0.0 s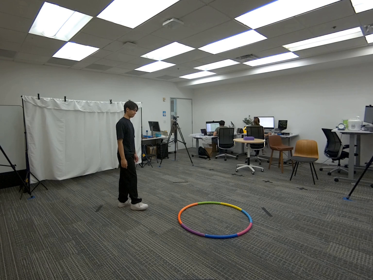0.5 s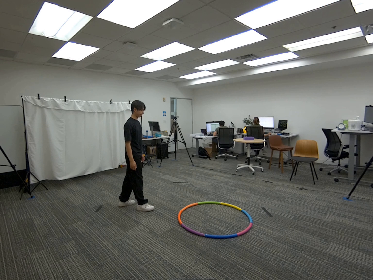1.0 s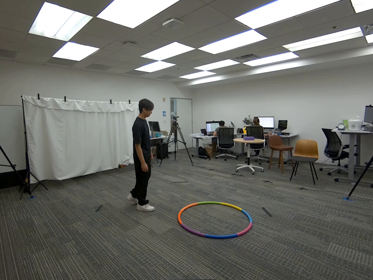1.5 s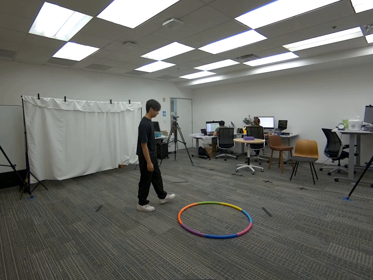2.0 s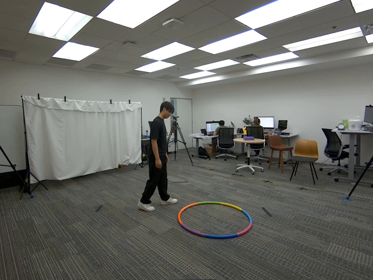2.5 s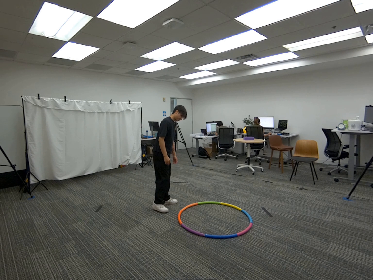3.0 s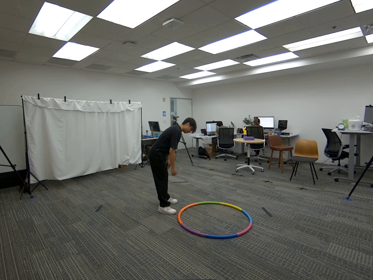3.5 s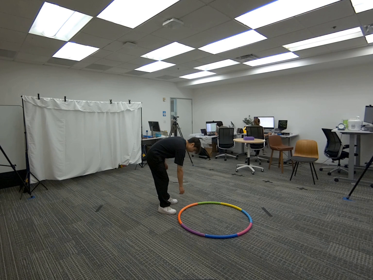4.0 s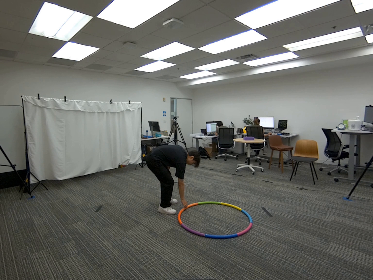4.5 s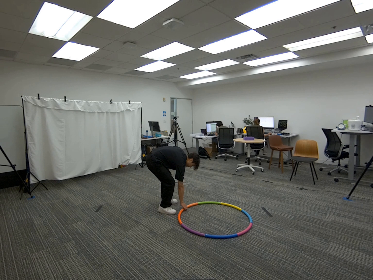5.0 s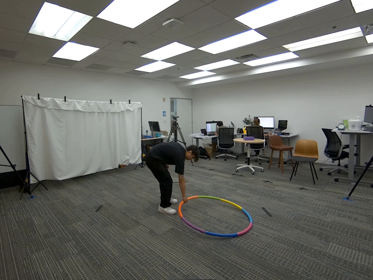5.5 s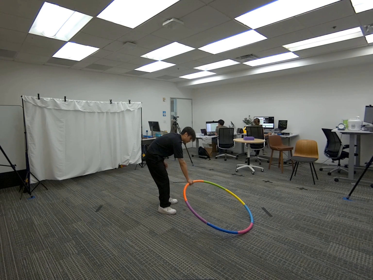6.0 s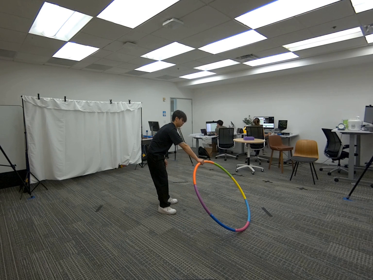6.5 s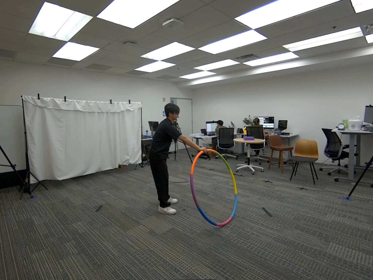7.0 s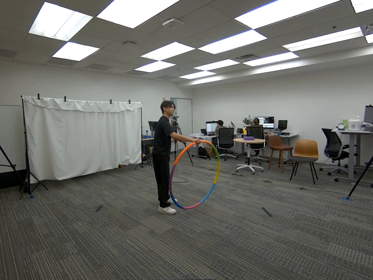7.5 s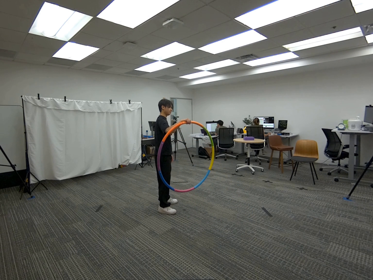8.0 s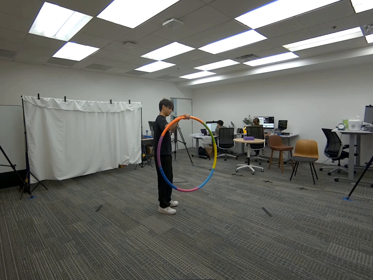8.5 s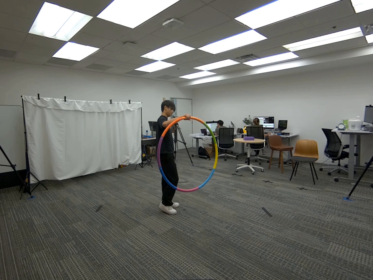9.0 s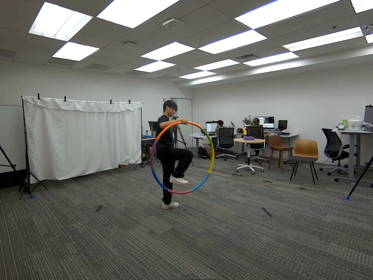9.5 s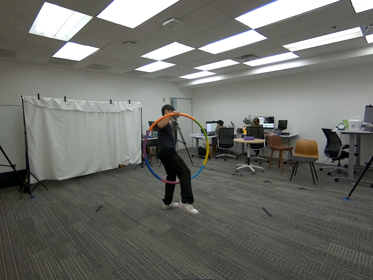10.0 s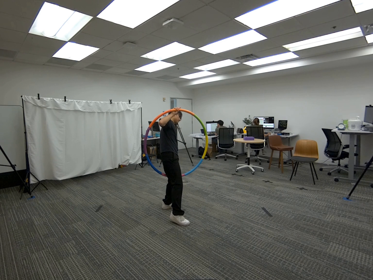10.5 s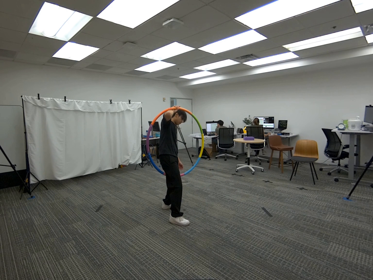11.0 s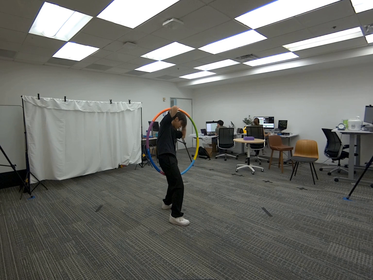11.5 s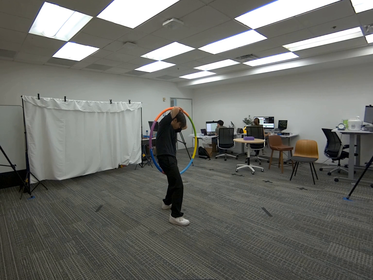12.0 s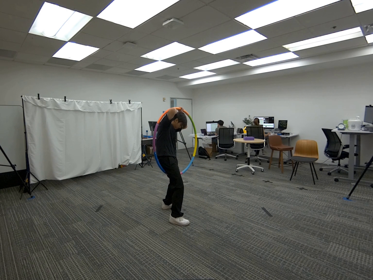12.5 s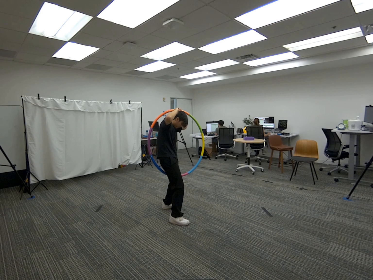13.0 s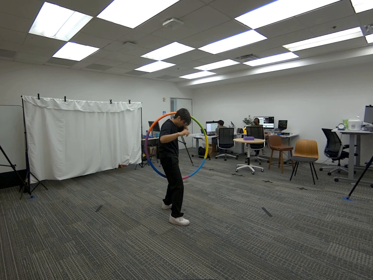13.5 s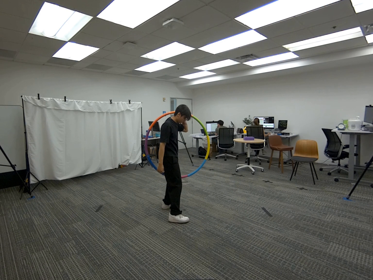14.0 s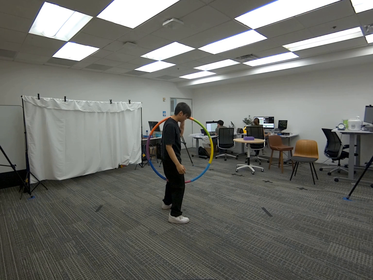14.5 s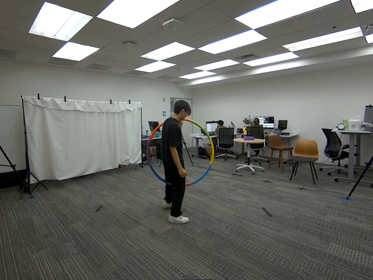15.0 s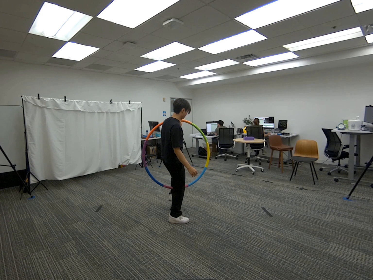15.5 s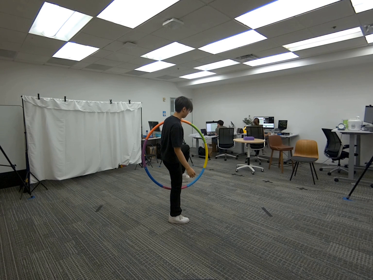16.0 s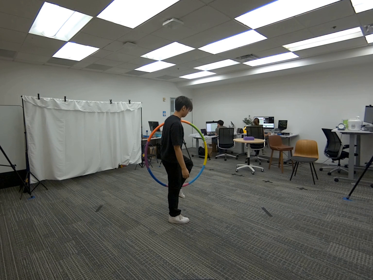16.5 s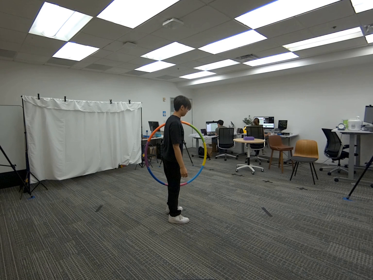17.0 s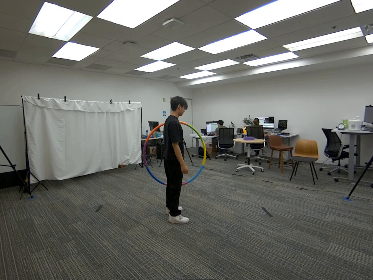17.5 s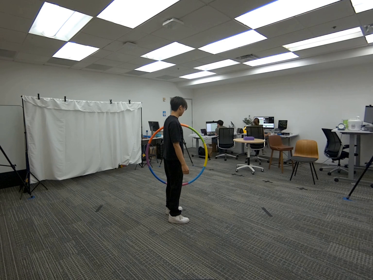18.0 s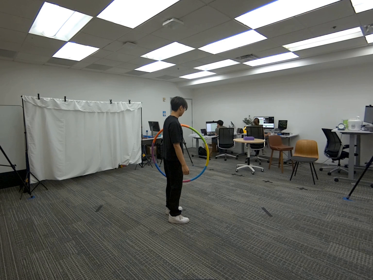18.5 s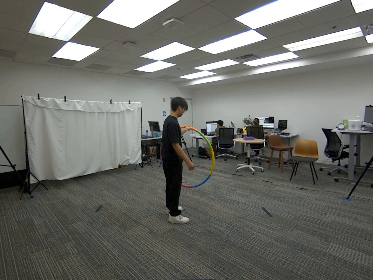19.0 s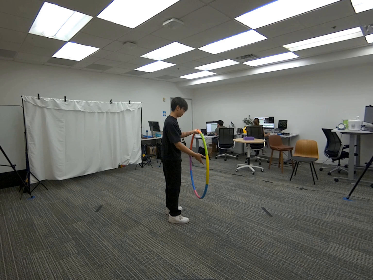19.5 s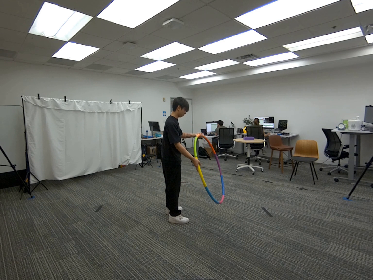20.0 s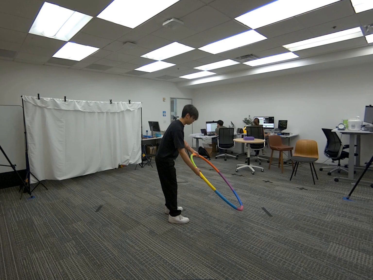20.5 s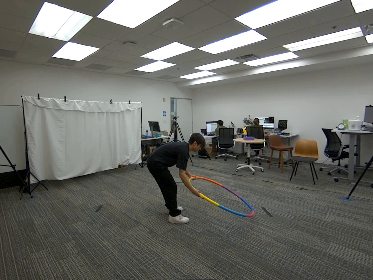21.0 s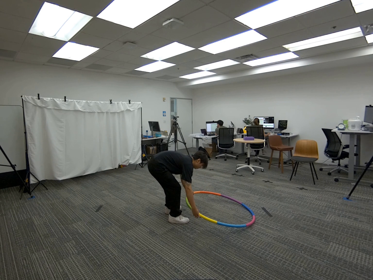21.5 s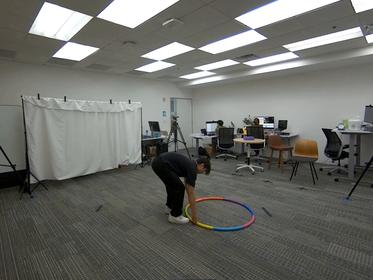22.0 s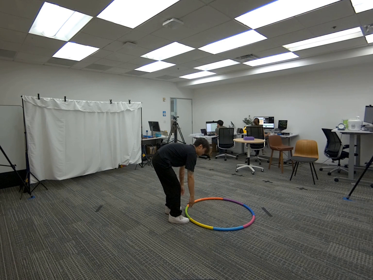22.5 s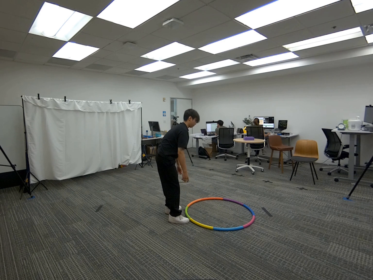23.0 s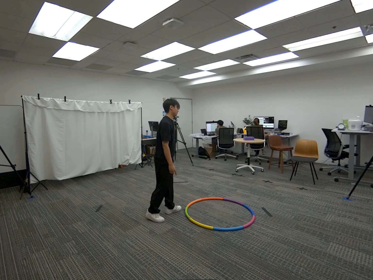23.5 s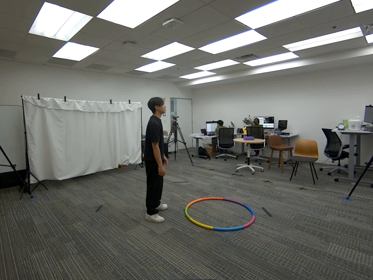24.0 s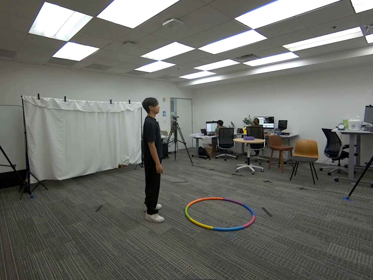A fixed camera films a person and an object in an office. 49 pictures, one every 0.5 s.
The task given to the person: Walk over to the hula hoop on the floor and grasp it with your right hand keeping the hula hoop vertical. Pass your right foot through the hula hoop and then your head and torso while shifting the hula hoop from your right hand to the left hand. Finally step through the hula hoop using your left leg. Place the hula hoop on the floor.
